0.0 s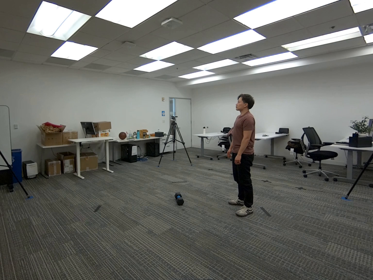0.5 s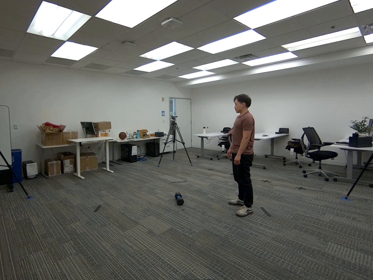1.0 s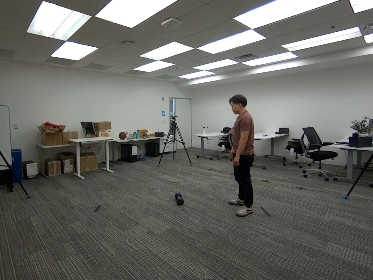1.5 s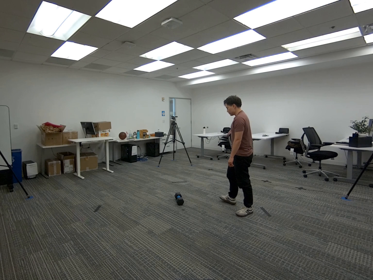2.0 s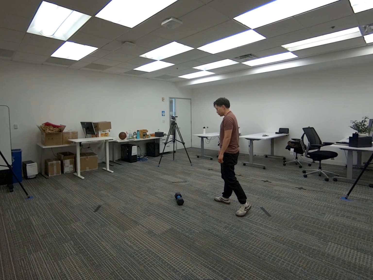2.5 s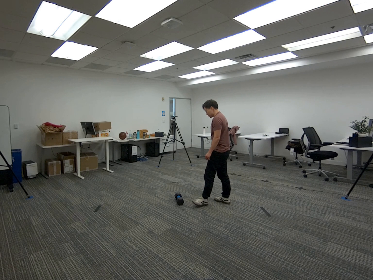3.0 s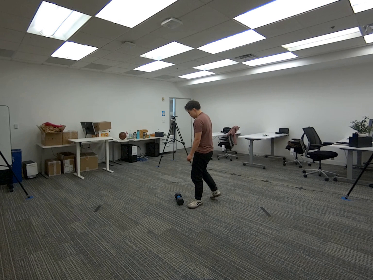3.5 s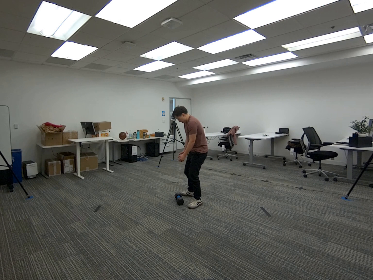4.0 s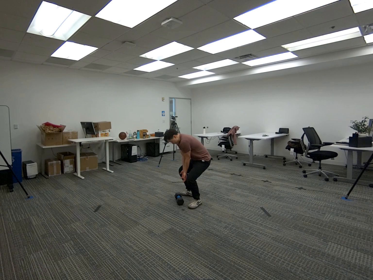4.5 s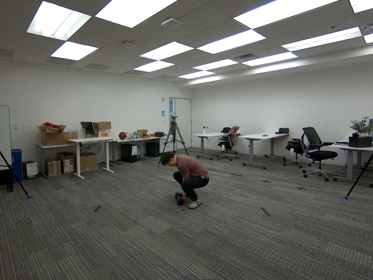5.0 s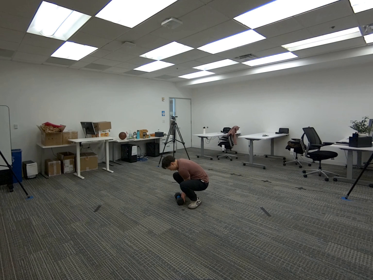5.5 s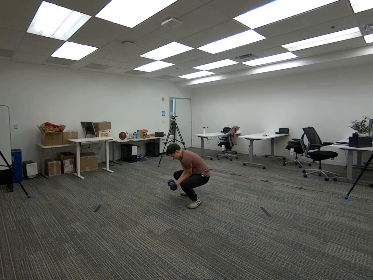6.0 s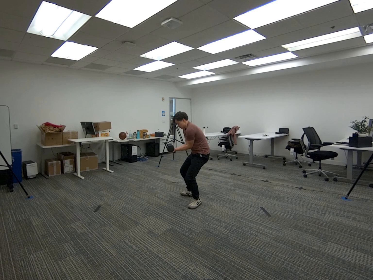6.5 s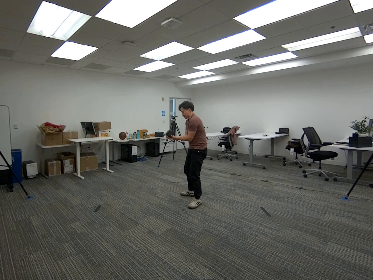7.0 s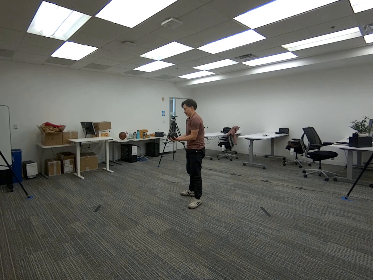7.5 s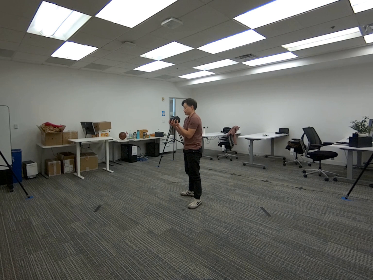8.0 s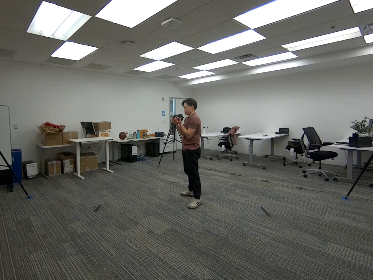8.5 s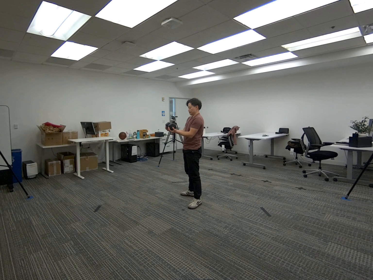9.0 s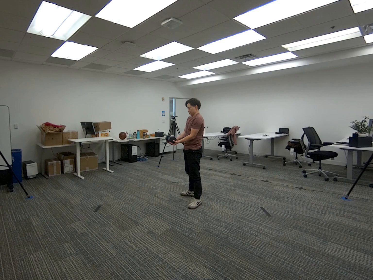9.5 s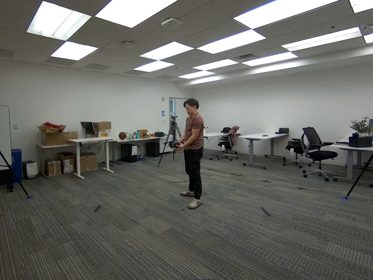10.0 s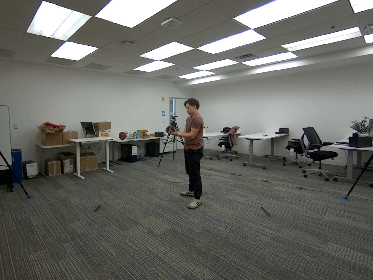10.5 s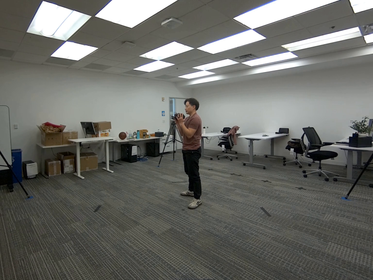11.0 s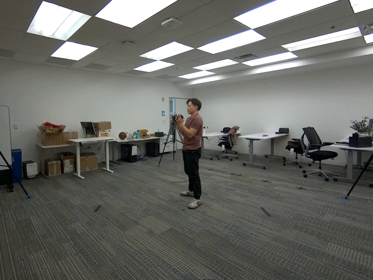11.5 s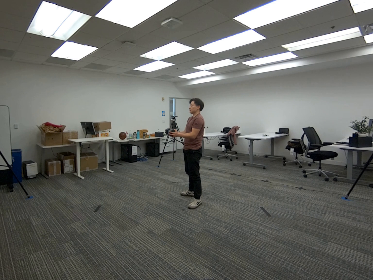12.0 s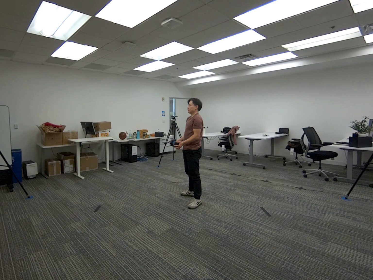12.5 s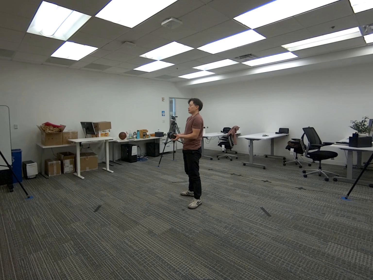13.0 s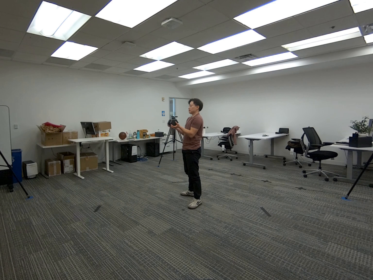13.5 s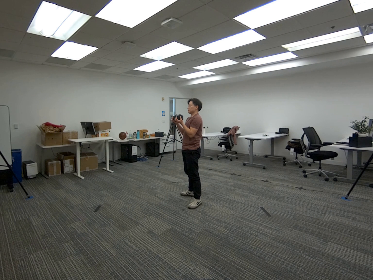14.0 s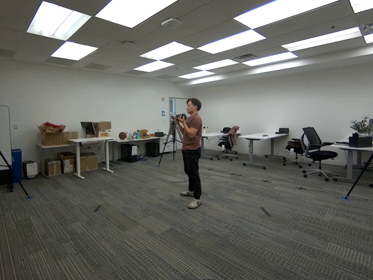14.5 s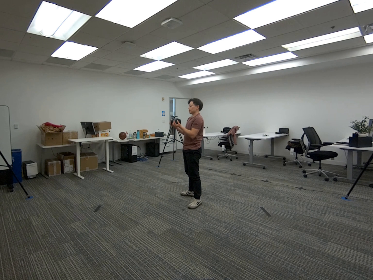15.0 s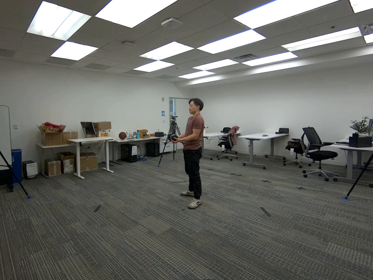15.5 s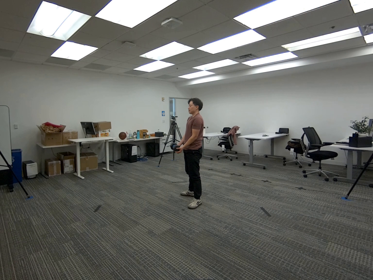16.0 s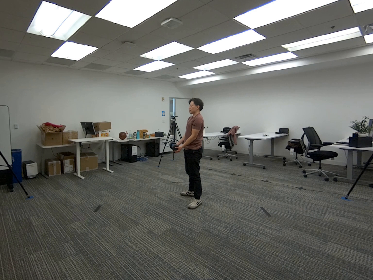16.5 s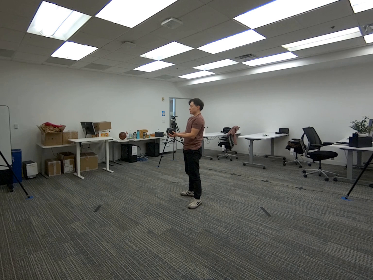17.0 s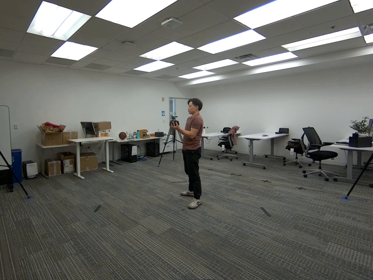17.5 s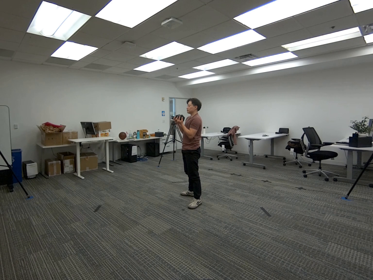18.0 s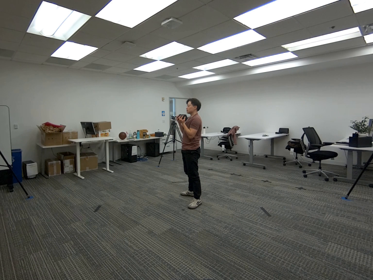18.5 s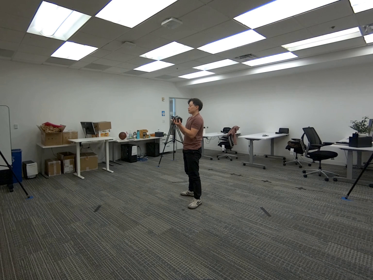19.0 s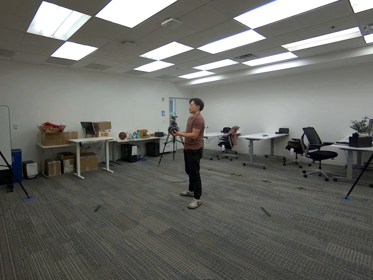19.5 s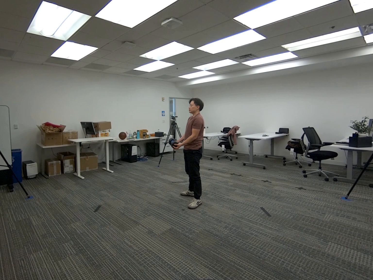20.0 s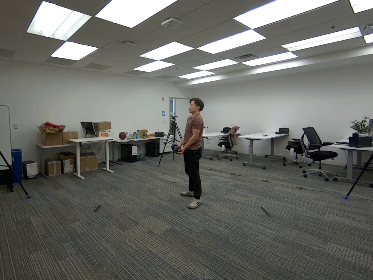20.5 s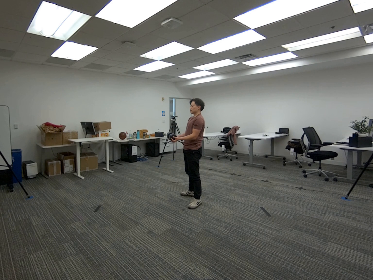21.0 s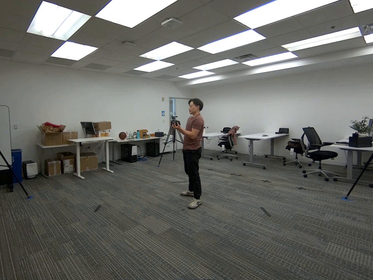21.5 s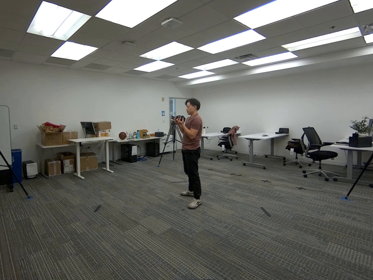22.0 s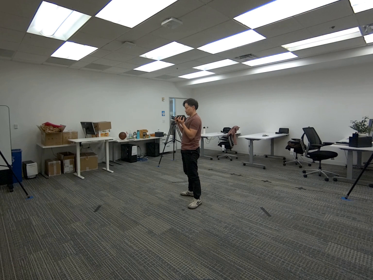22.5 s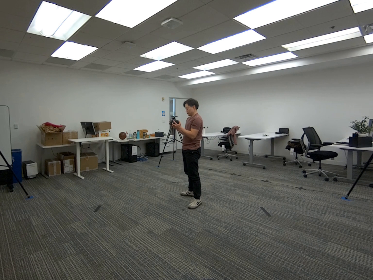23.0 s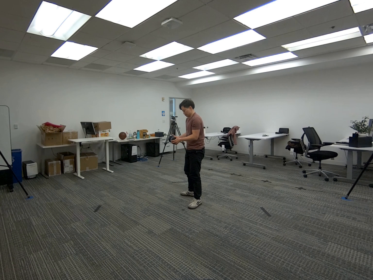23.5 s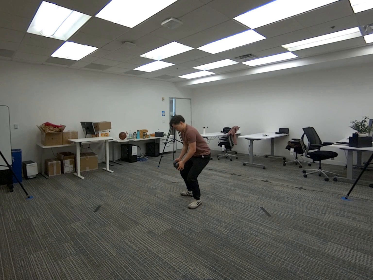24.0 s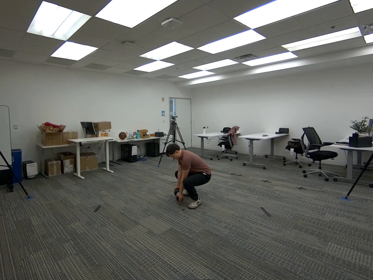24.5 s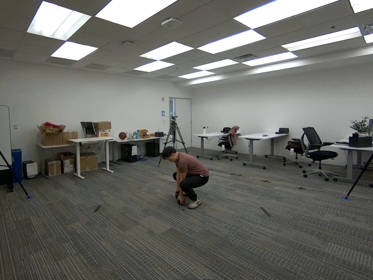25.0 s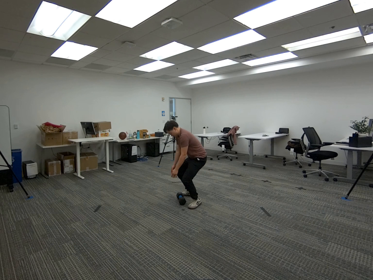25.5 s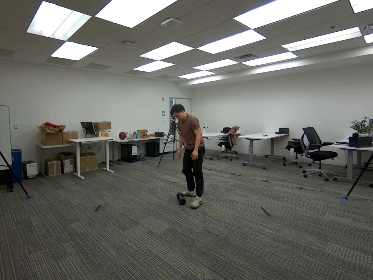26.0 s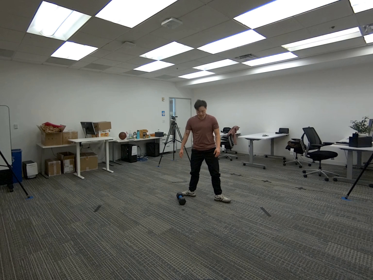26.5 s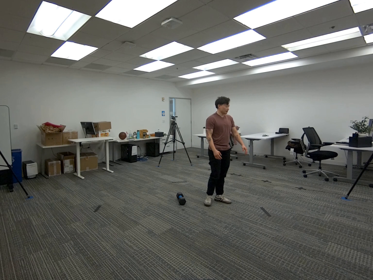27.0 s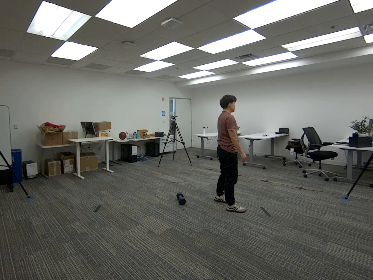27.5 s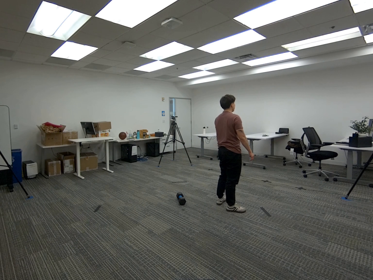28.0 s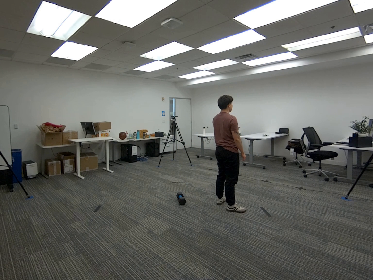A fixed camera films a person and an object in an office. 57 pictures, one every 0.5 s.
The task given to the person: Walk to the dumbbell, grasp it with both hands, and perform bicep curls. Continue until finished, then place the dumbbell back on the ground.
